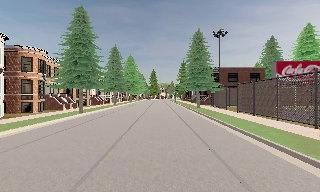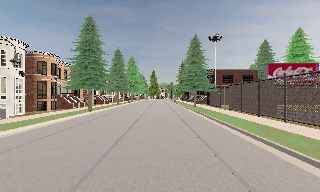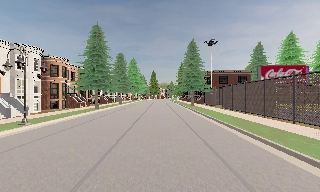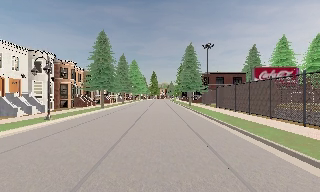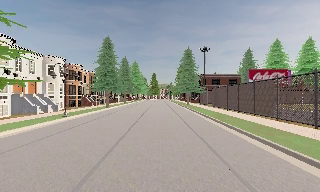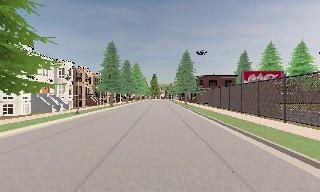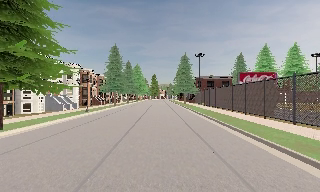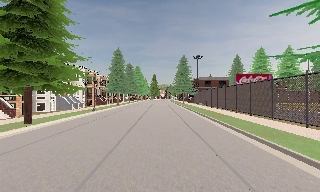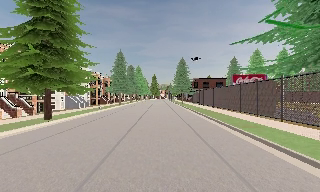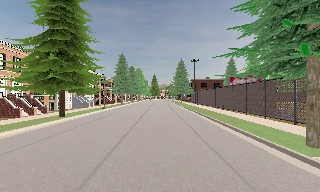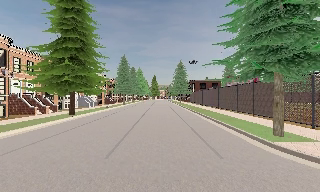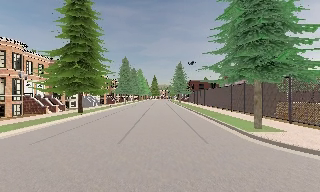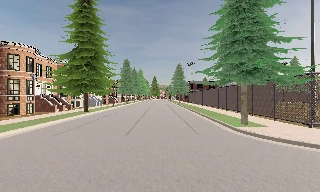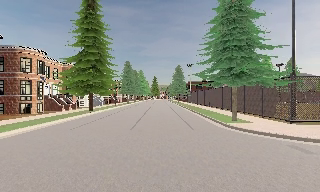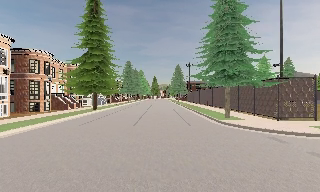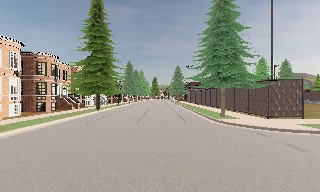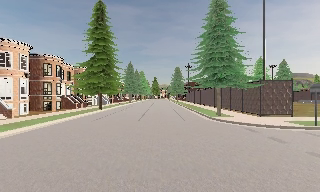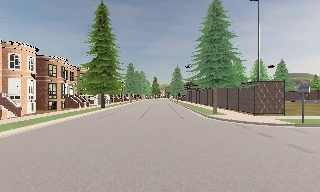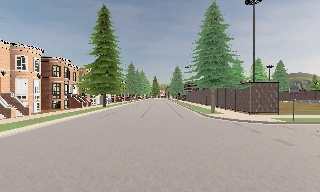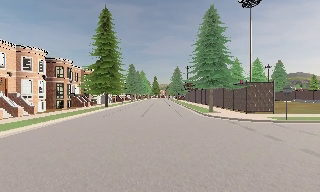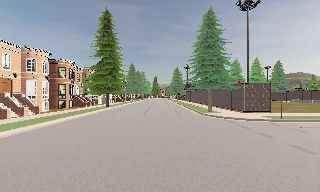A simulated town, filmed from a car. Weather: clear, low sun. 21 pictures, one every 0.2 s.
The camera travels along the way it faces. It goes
backward.
0.0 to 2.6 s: The camera travels backward, about 25 m, so what stands in front gets smaller.
2.6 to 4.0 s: The camera travels backward, about 6 m, so what stands in front gets smaller. It loses speed.
The film runs backward here.
